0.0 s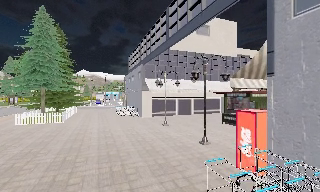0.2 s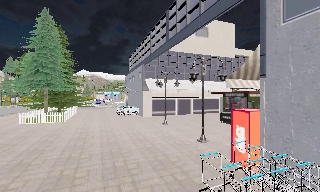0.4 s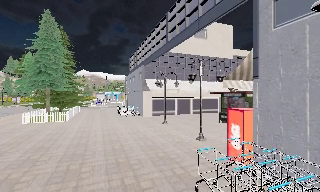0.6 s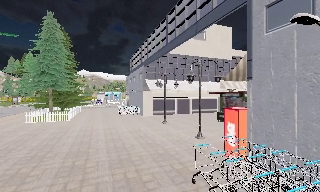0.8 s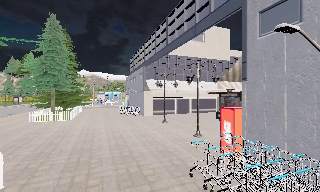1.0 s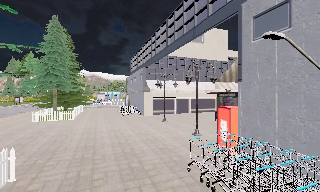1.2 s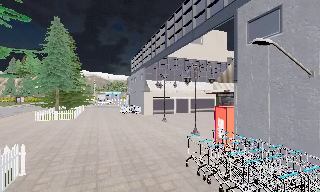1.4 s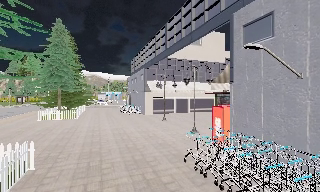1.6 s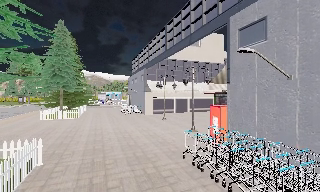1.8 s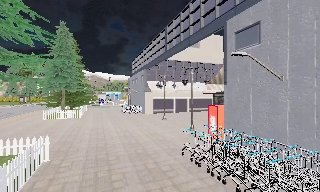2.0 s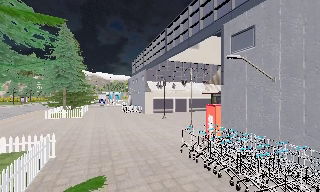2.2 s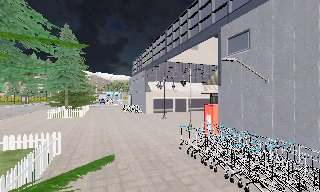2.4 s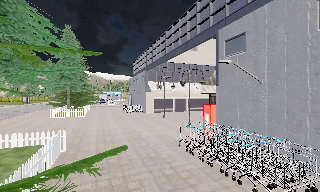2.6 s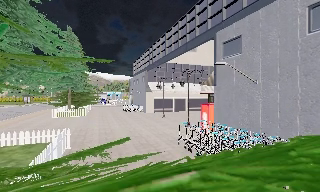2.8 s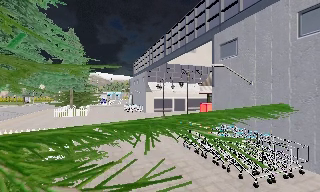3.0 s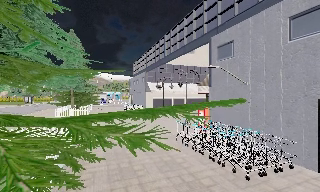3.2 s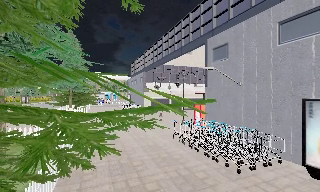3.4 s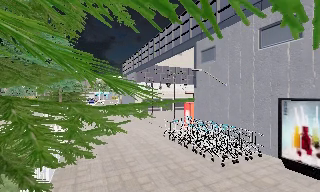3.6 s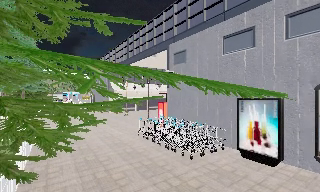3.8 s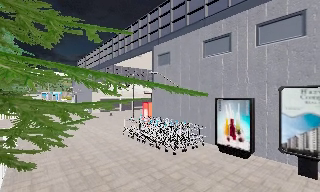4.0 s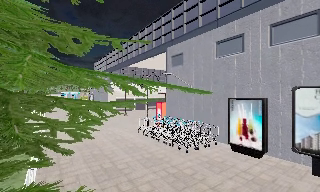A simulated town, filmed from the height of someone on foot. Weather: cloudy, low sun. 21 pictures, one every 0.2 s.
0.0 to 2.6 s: The camera travels backward, about 5 m, so what stands in front gets smaller.
2.6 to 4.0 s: The camera swings to its right by about 15 degrees, and the scene slides to the left. It travels backward, about 2.5 m, so what stands in front gets smaller.
The film runs backward here.
